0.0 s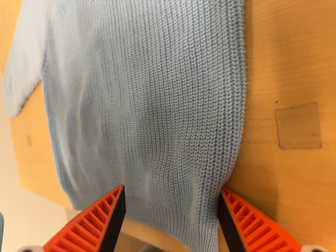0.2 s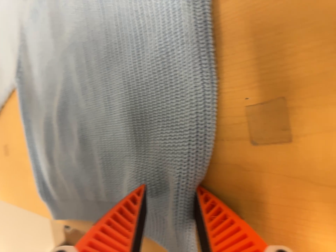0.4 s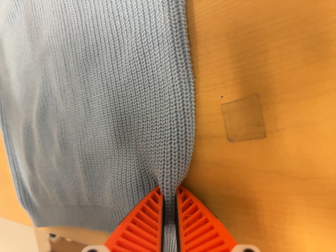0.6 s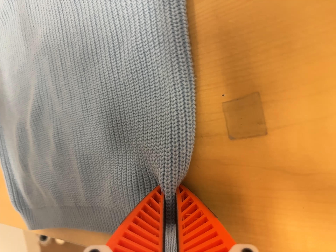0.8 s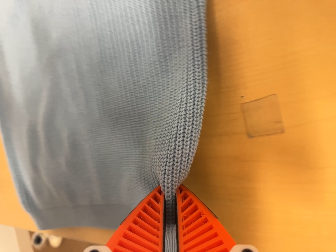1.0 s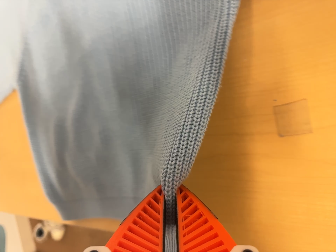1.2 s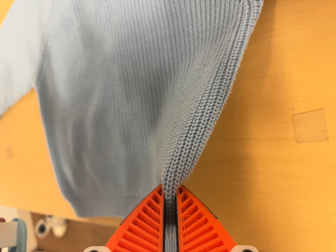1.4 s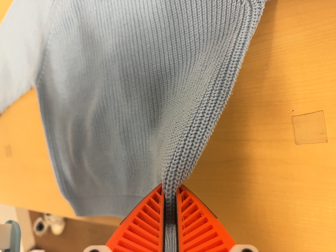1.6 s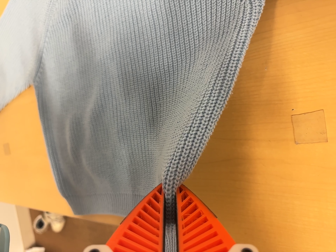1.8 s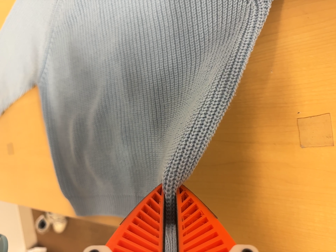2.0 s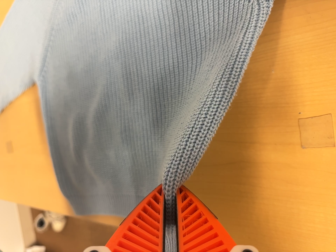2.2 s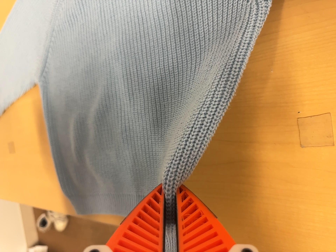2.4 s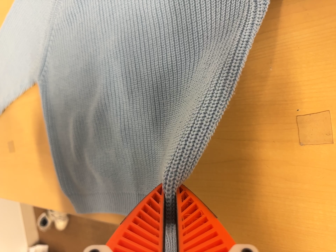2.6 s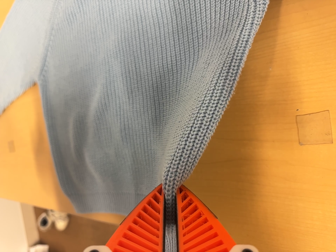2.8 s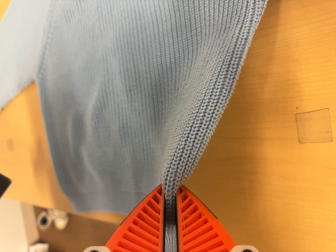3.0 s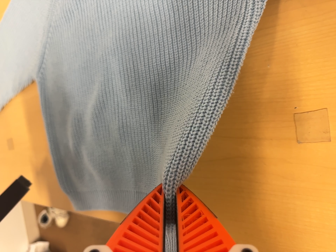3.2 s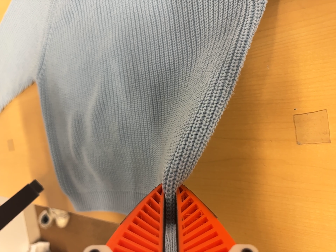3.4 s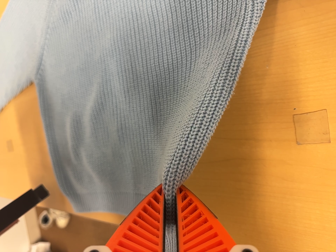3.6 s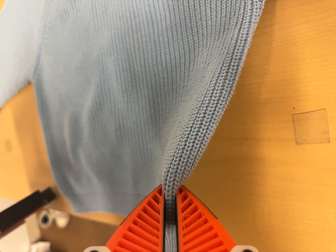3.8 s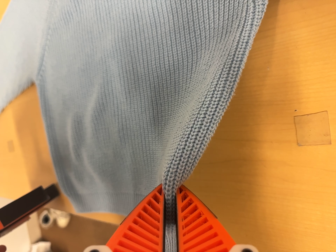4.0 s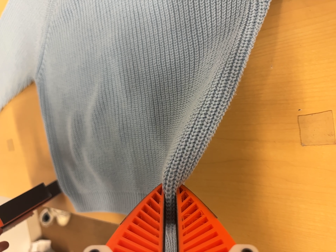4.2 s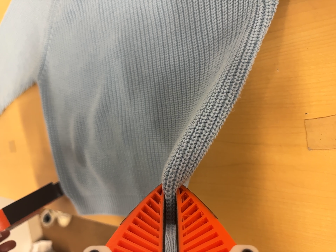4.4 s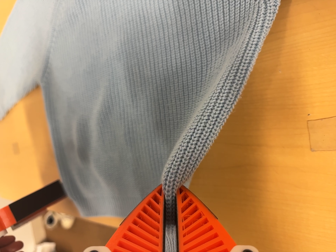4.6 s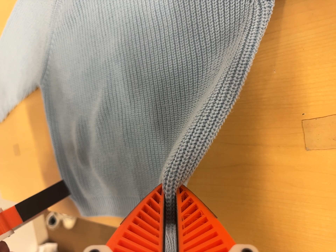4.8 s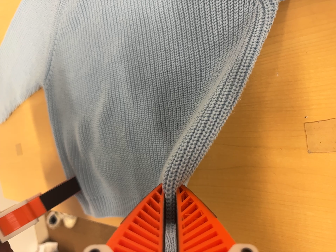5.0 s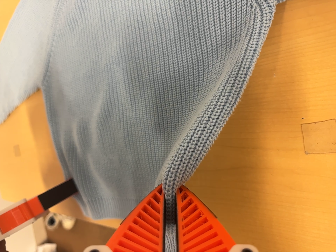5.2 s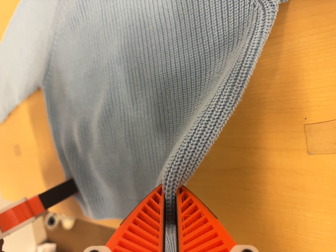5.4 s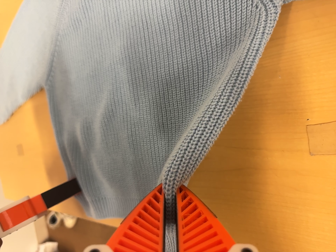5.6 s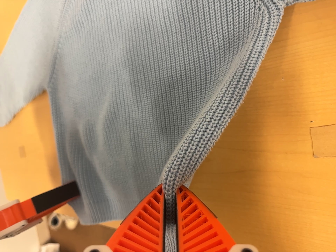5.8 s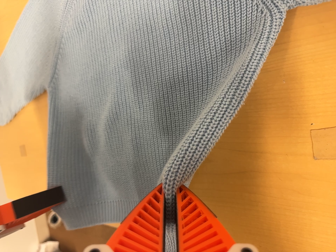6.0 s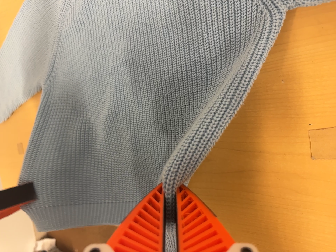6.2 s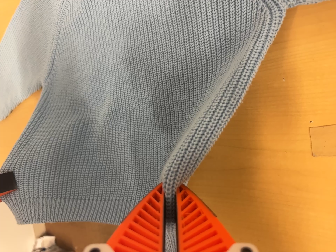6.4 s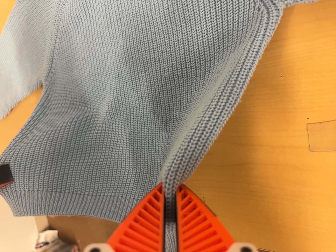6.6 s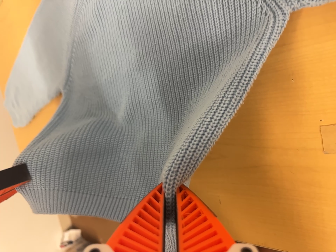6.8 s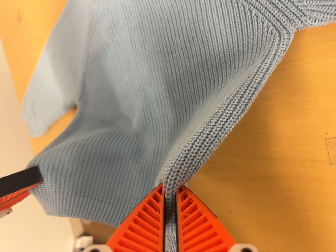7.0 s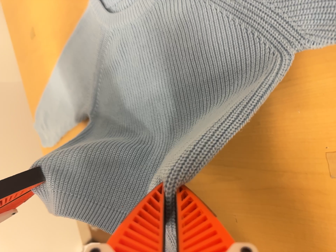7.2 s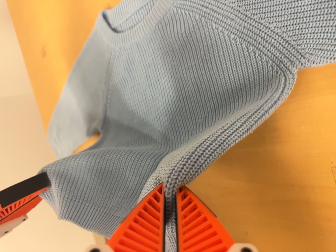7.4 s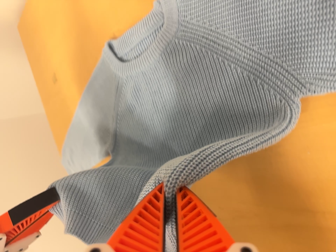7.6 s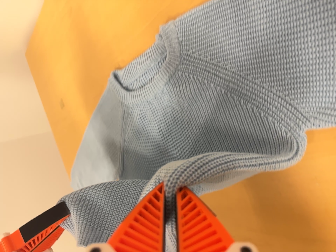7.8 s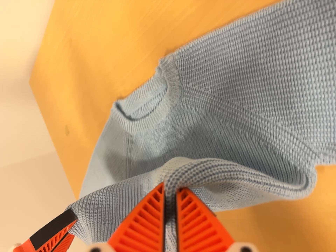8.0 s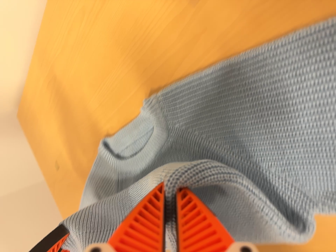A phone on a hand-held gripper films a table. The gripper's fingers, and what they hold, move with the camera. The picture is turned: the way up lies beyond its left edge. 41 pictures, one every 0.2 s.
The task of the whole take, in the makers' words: fold up.
0.0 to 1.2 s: The camera pans to its right by about 10 degrees. It travels to its left and backward, about 9 cm.
1.2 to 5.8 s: The camera shifts only a little, or ends up much as it began.
5.8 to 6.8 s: The camera shifts only a little, or ends up much as it began.
6.8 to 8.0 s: The camera travels toward the top of its view, about 16 cm, so close, fixed things drift downward. Its aim tips toward the top of its view by about 10 degrees, and the scene shifts downward. It rolls about its line of sight by about 15 degrees, and the scene rotates counterclockwise.
The film runs forward here.
